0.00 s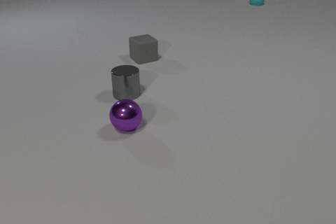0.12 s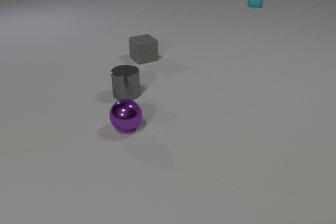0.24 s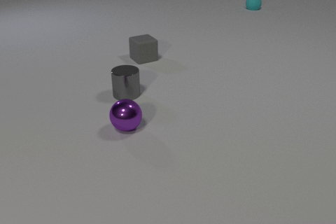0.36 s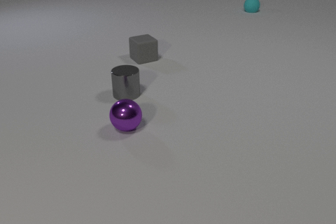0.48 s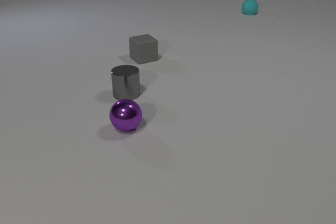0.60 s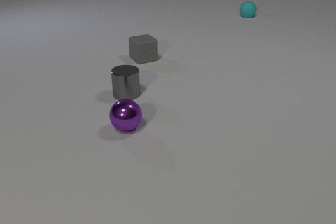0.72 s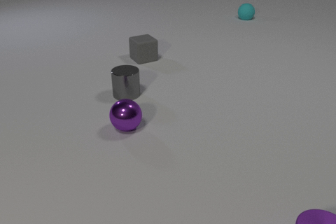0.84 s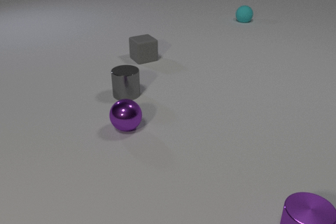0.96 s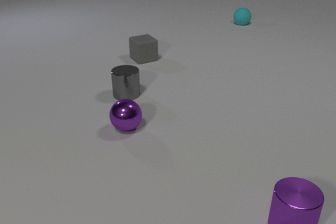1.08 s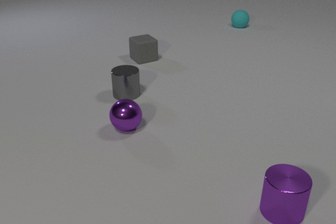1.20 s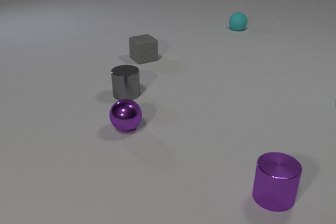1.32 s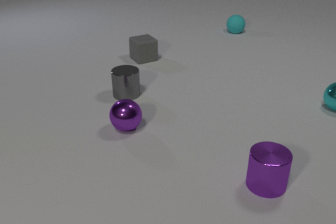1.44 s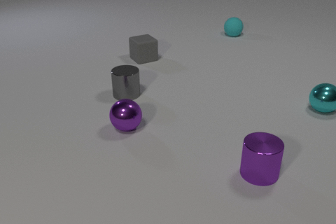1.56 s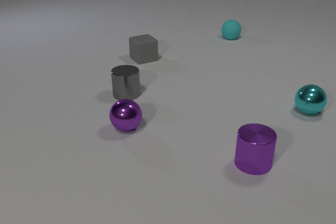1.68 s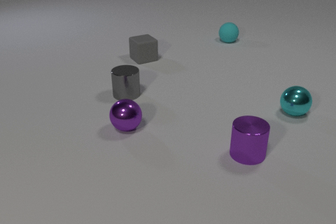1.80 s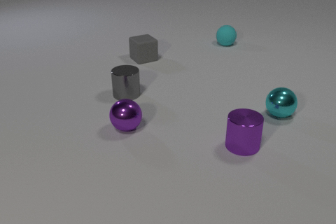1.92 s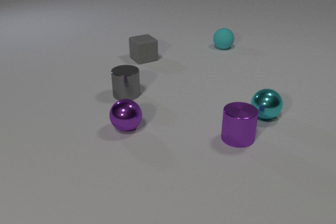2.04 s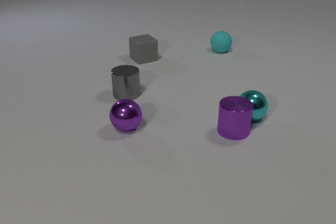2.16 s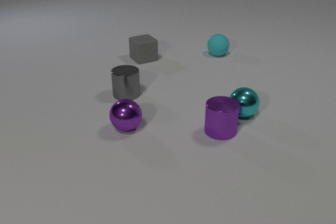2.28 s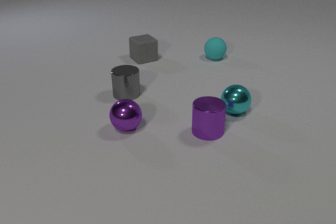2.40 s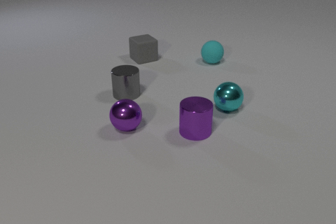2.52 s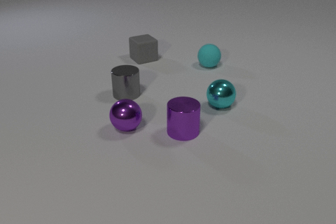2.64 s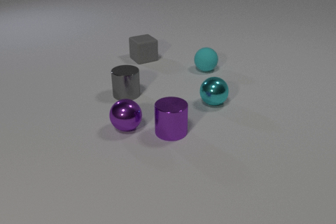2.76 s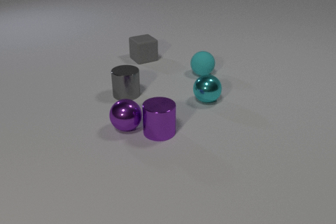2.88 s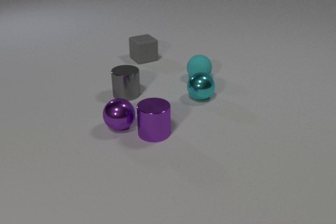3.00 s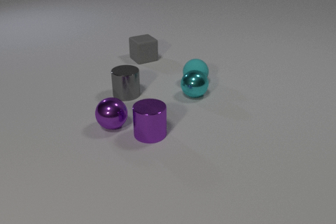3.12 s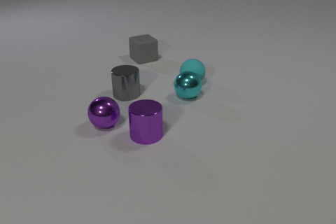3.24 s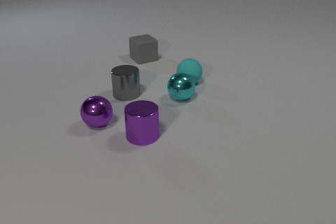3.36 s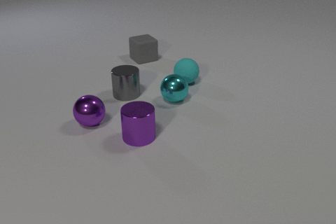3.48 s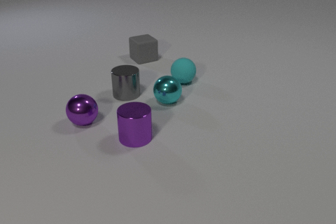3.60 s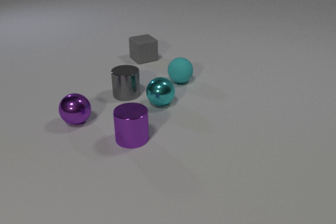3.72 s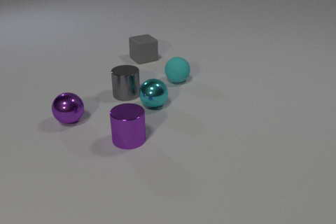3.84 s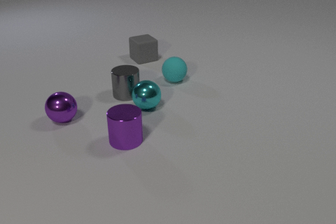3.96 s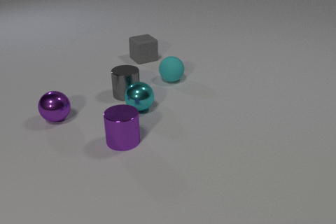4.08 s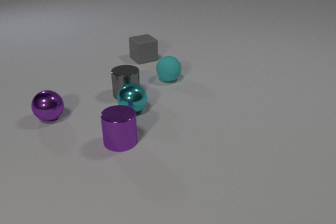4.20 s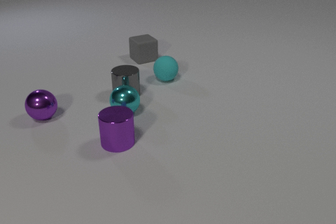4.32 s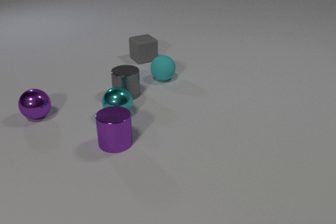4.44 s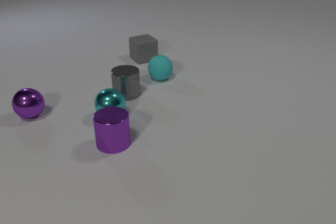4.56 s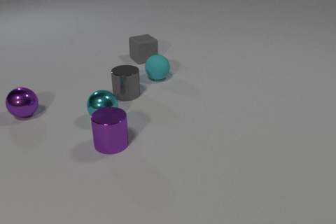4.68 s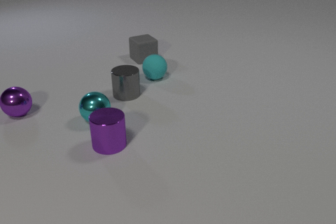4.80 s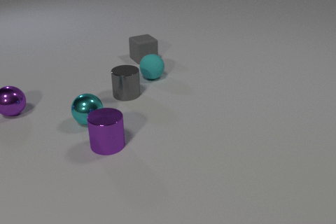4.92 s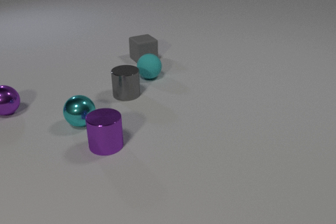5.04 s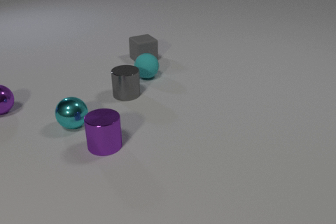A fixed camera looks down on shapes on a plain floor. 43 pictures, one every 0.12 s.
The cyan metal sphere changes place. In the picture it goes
to the left.
The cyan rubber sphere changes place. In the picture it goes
toward the camera.
0.00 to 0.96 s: The purple metal cylinder comes in at the bottom edge, slides away from the camera and to the left. The cyan rubber sphere rolls toward the camera.
0.96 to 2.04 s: The purple metal cylinder slides away from the camera and to the left. The cyan metal sphere comes in at the right edge, rolls to the left and toward the camera. The cyan rubber sphere rolls toward the camera. The purple metal cylinder and the cyan metal sphere collide.
2.04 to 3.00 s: The purple metal cylinder slides to the left. The cyan metal sphere rolls to the left and away from the camera. The purple metal sphere rolls to the left. The cyan rubber sphere rolls toward the camera. The purple metal cylinder and the purple metal sphere collide. The cyan metal sphere and the cyan rubber sphere collide.
3.00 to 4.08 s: The purple metal cylinder slides to the left. The cyan metal sphere rolls to the left and toward the camera. The purple metal sphere rolls to the left and away from the camera. The cyan rubber sphere rolls to the left.
4.08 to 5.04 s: The purple metal cylinder slides to the left. The cyan metal sphere rolls to the left. The purple metal sphere rolls to the left and away from the camera. The cyan rubber sphere rolls to the left.
What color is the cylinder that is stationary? gray.
Are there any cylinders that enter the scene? yes.
What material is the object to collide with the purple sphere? metal.
